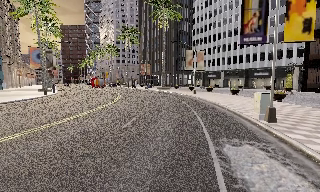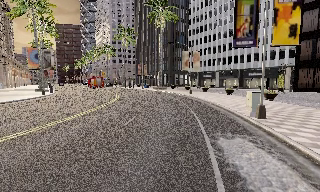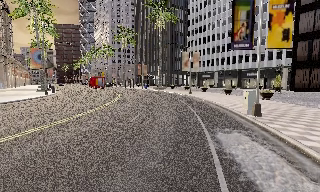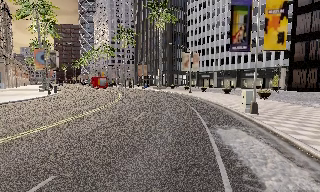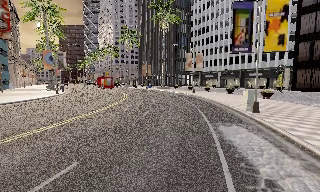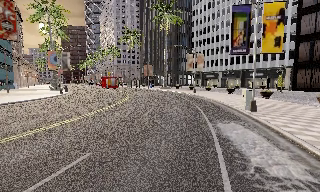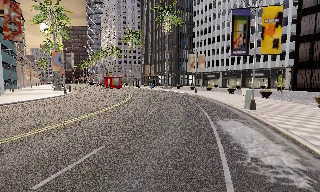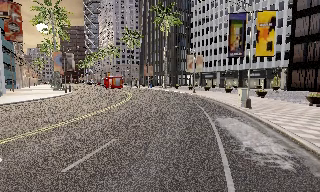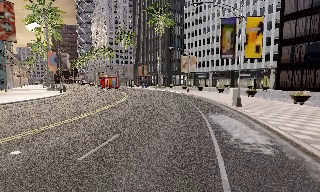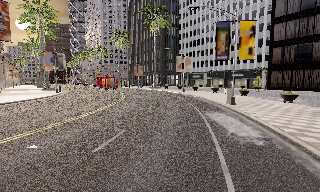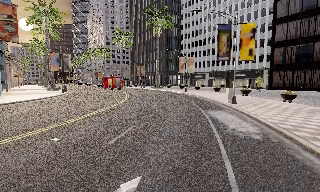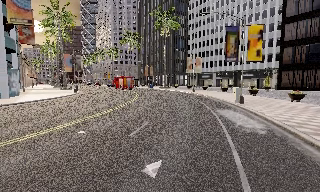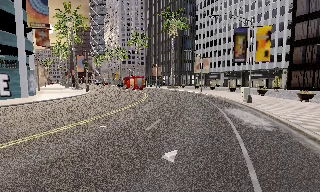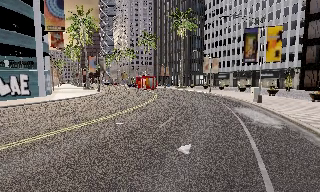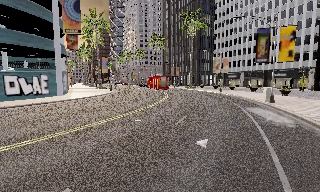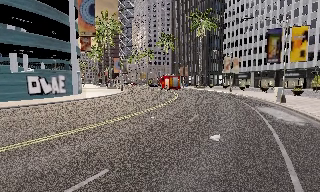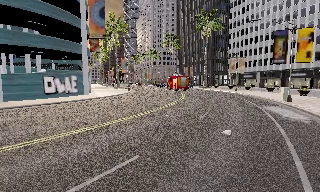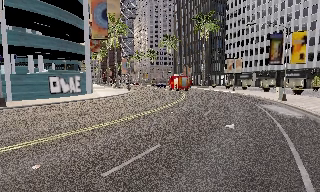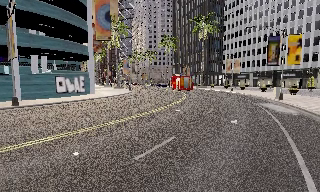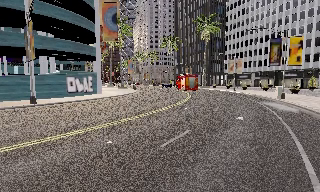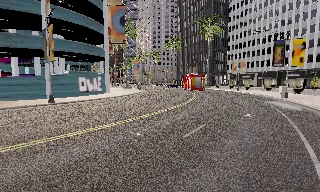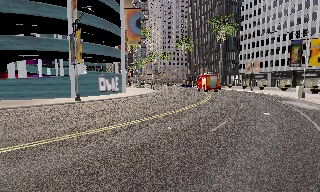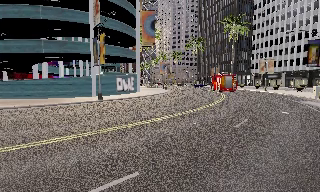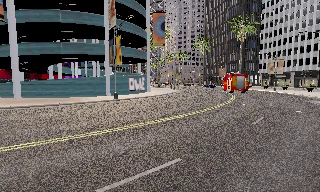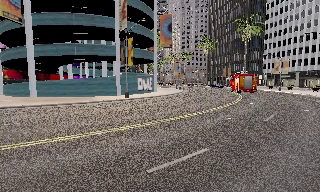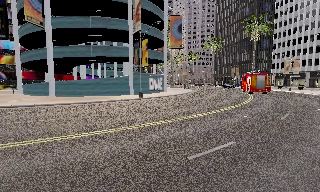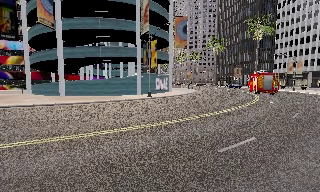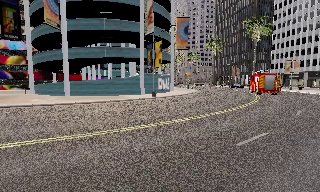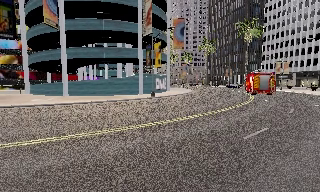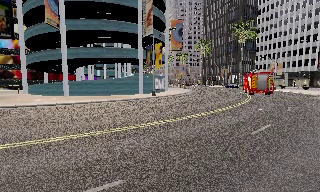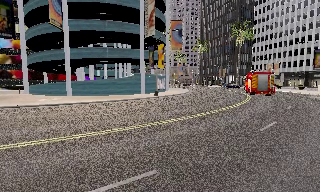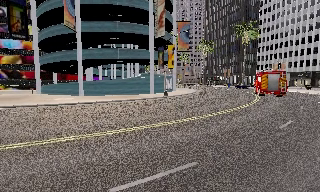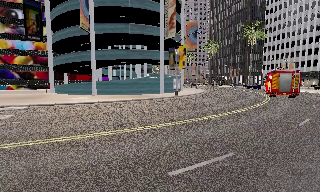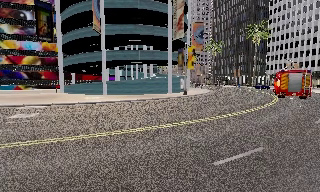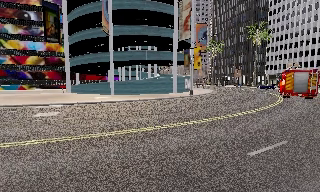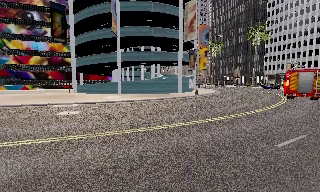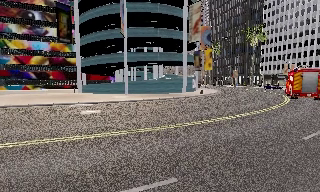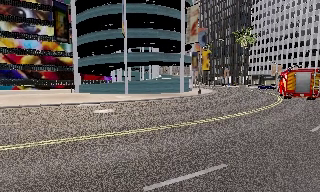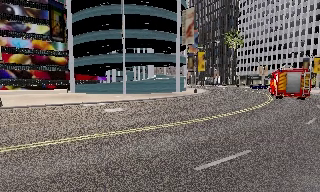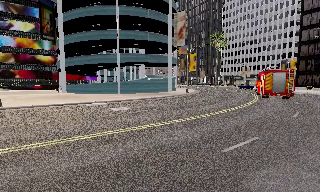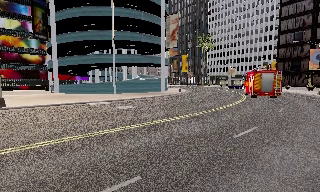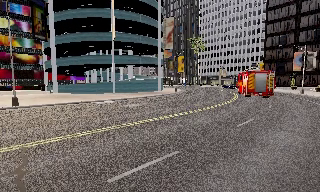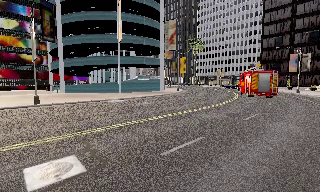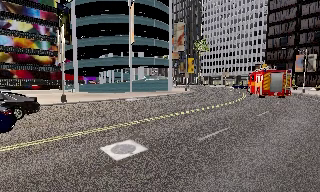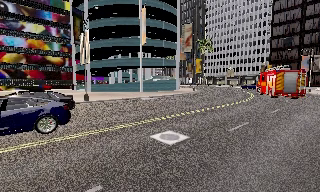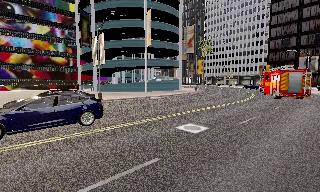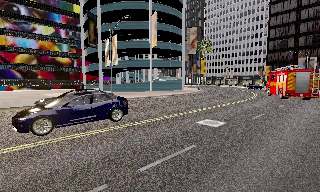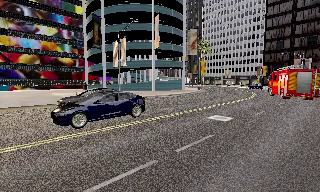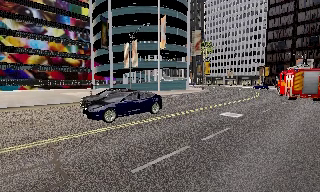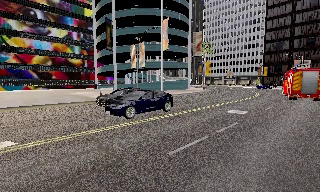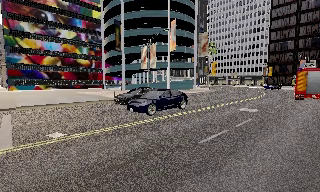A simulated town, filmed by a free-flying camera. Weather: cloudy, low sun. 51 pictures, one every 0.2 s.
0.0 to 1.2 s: The camera travels backward, about 3.5 m, so what stands in front gets smaller.
1.2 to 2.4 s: The camera travels backward and to its left, about 4 m, so what stands in front gets smaller.
2.4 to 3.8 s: The camera travels backward and to its left, about 6 m, so what stands in front gets smaller. It gains speed.
3.8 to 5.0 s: The camera swings to its left by about 10 degrees, and the scene slides to the right. It travels to its left and backward, about 7 m, so close, fixed things drift to the right.
5.0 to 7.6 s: The camera pans to its right, which is clockwise from overhead, by about 15 degrees. It travels to its left and backward, about 15 m, so close, fixed things drift to the right. It gains speed.
7.6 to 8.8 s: The camera pans to its right, which is clockwise from overhead, by about 15 degrees. It travels to its left and backward, about 10 m, so close, fixed things drift to the right.
8.8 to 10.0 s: The camera travels to its left and backward, about 8 m, so close, fixed things drift to the right.
The film runs backward here.
